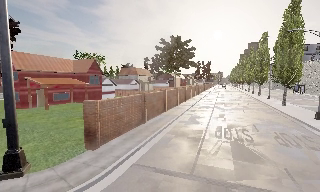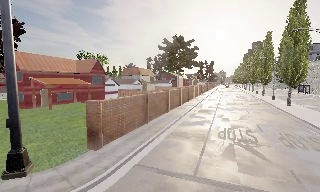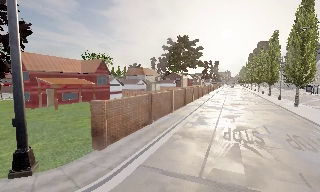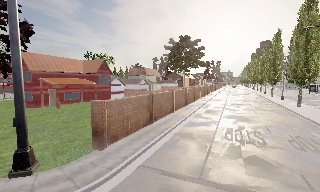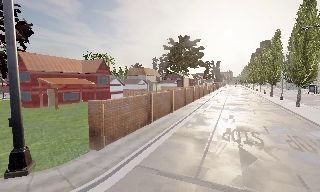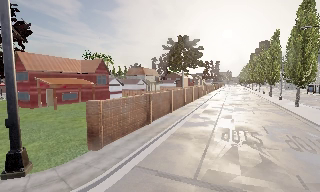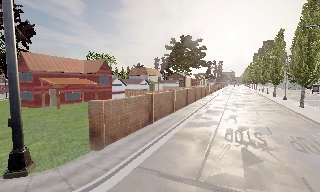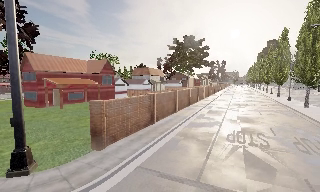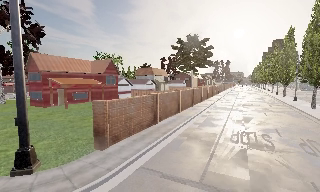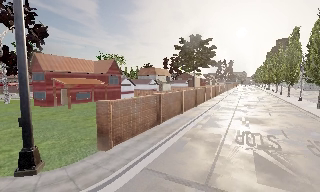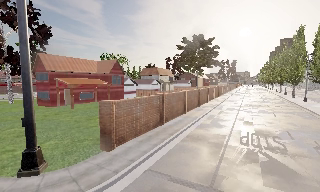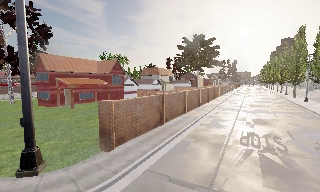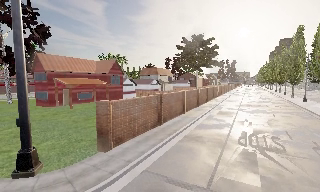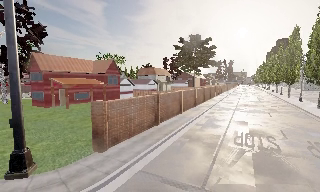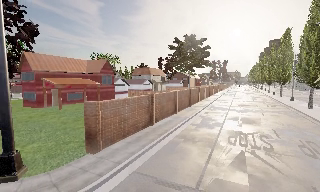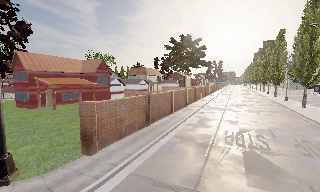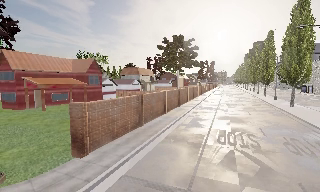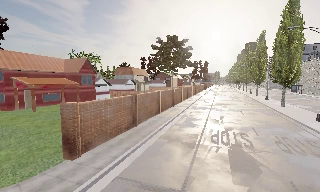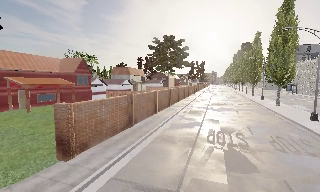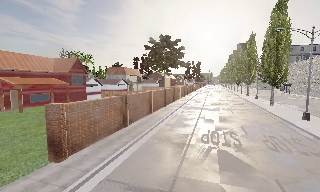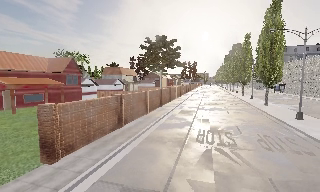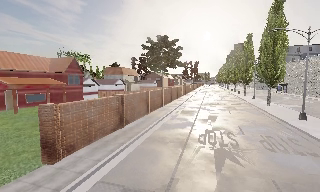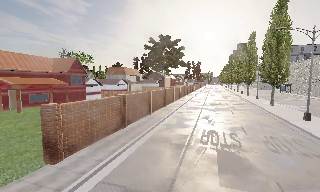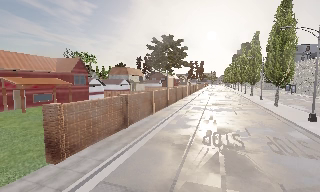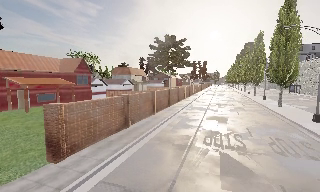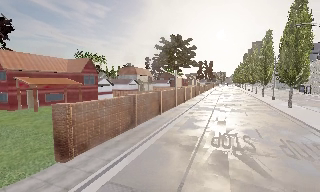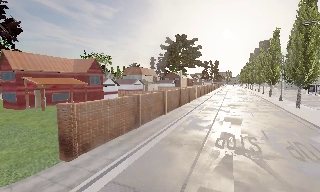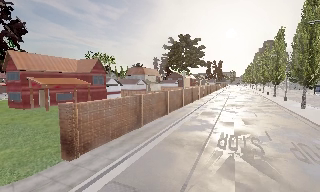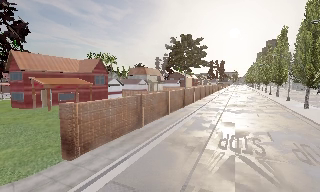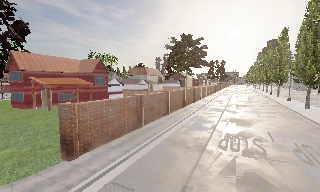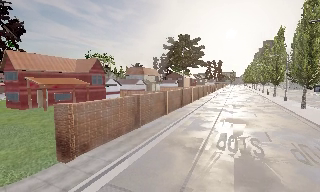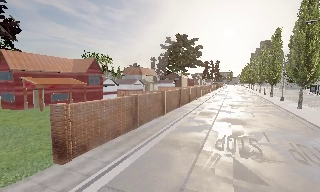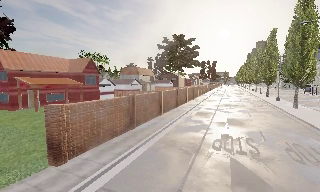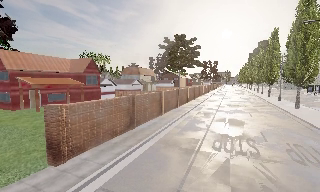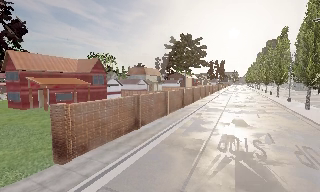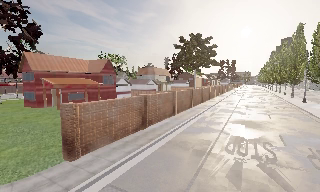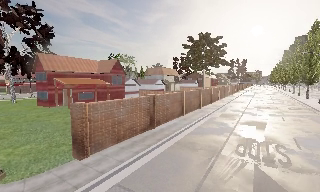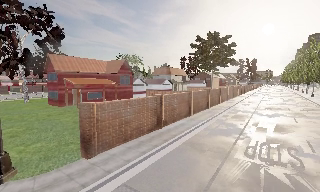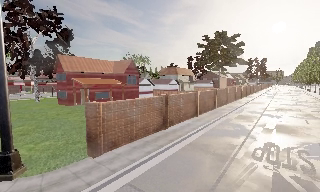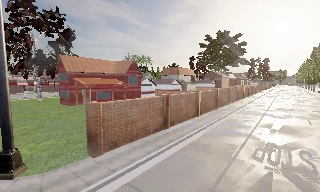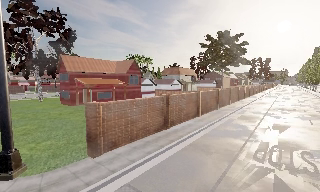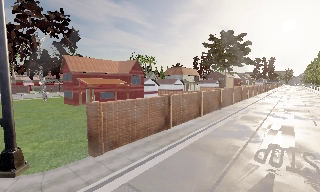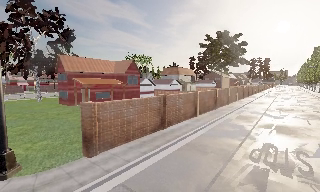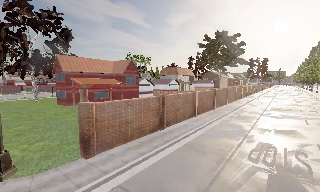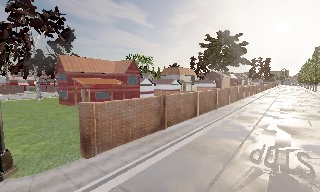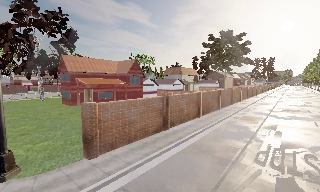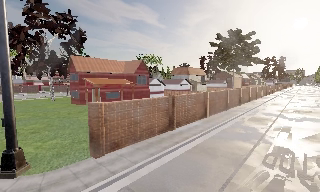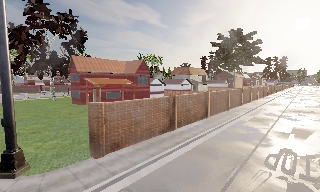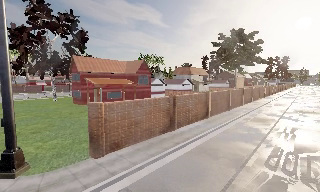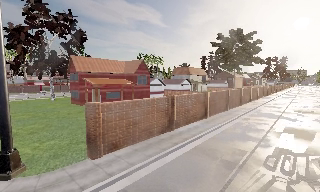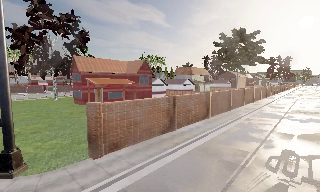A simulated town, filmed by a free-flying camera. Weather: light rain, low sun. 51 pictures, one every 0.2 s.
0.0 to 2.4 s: The camera travels forward, about 0.5 m, so what stands in front looms larger.
2.4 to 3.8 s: The camera swings to its right by about 10 degrees, and the scene slides to the left.
3.8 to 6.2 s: The camera travels forward, about 0.5 m, so what stands in front looms larger.
6.2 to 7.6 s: The camera swings to its left by about 15 degrees, and the scene slides to the right.
7.6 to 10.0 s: The camera travels to its right, about 0.5 m.
The film runs backward here.
